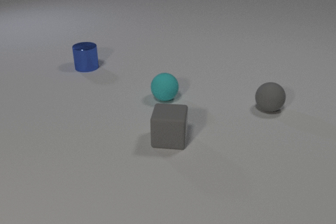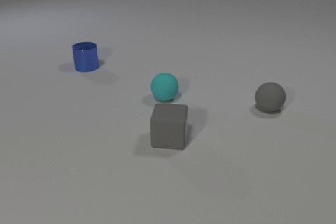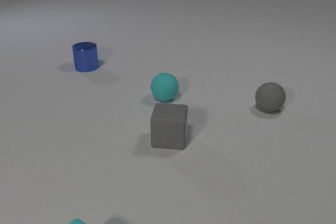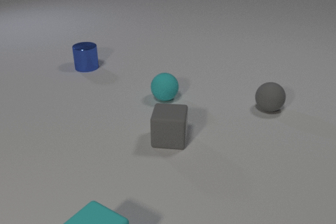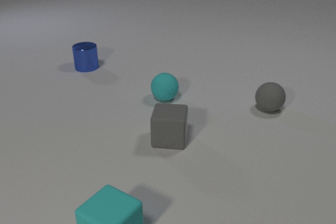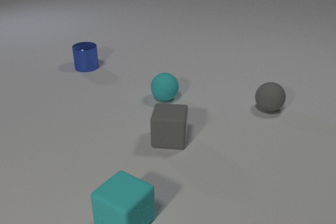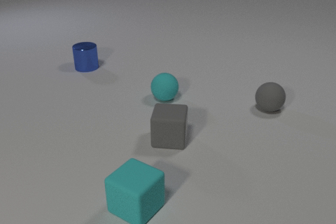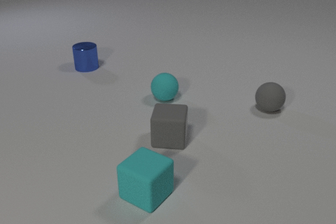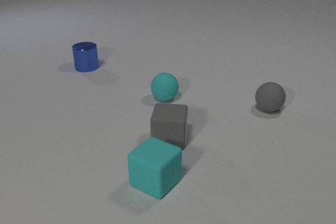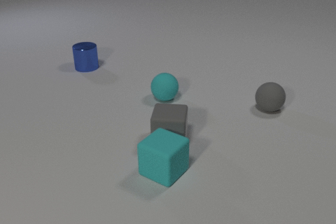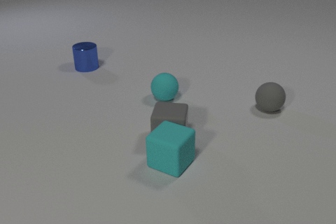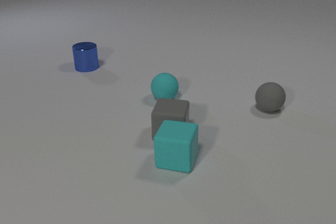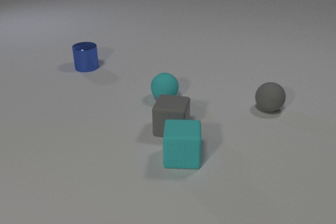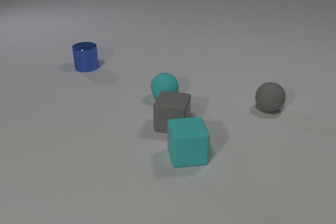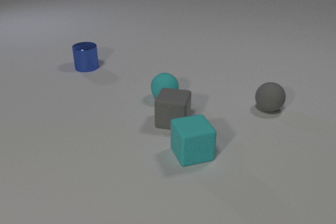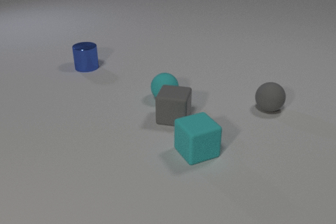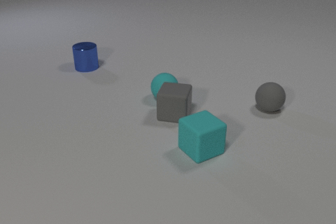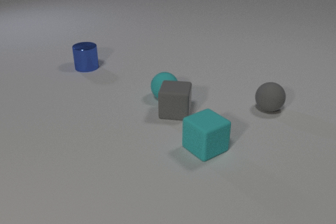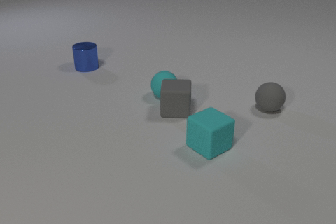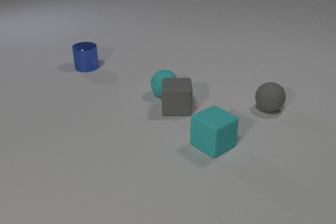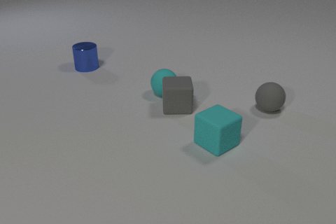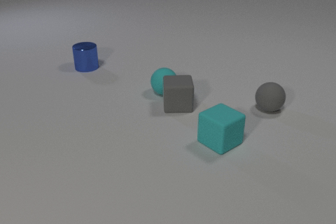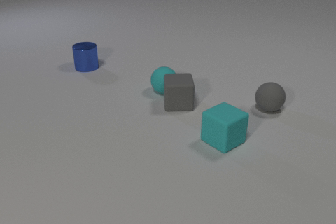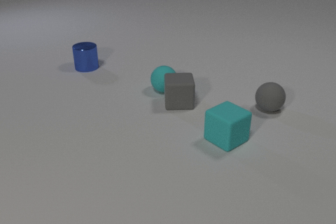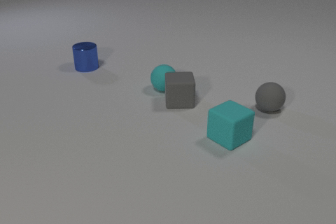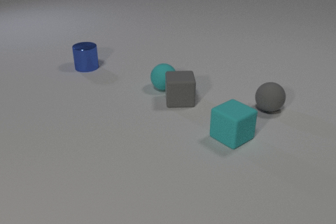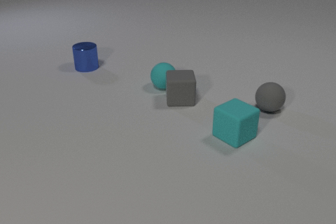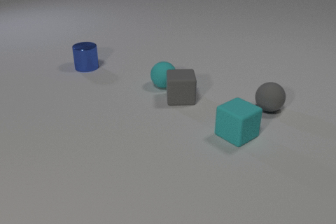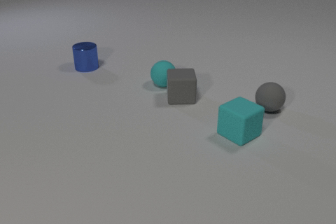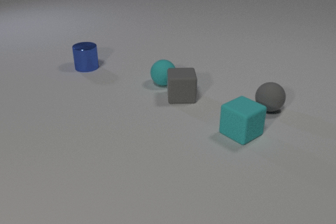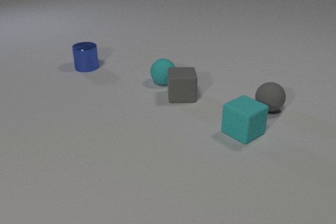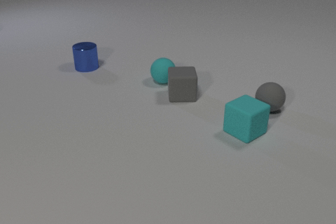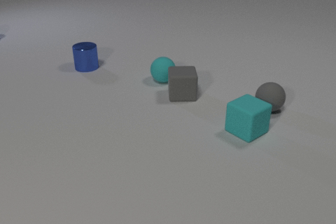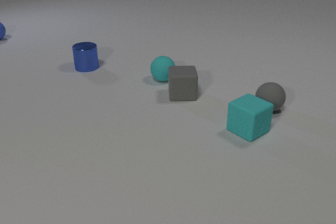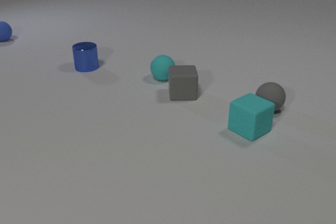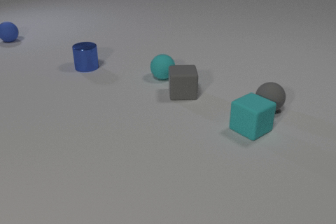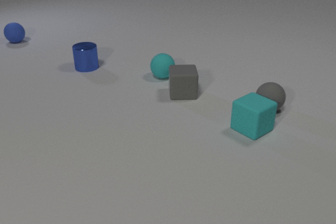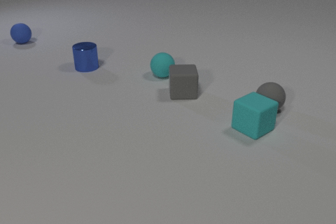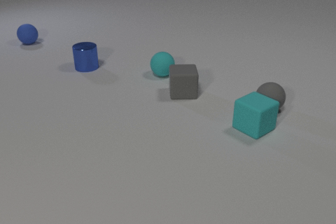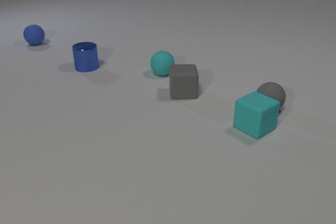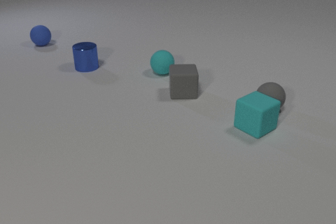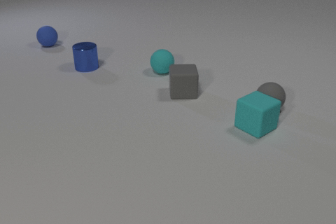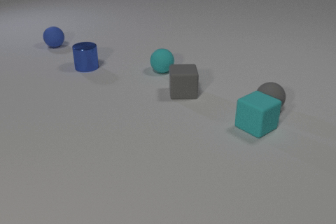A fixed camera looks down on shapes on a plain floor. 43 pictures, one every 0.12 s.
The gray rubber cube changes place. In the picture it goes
away from the camera.
The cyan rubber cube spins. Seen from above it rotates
counterclockwise.
0.00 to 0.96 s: The cyan rubber cube comes in at the bottom edge, slides away from the camera and to the right.
0.96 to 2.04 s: The cyan rubber cube slides away from the camera and to the right, spins so that its near face slides to the right, counterclockwise seen from above. The gray rubber cube slides away from the camera. The cyan rubber cube and the gray rubber cube collide. The gray rubber cube and the cyan rubber sphere collide.
2.04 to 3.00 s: The cyan rubber cube slides to the right and away from the camera. The gray rubber cube slides away from the camera. The cyan rubber sphere rolls away from the camera.
3.00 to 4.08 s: The cyan rubber cube slides to the right and away from the camera. The gray rubber cube slides away from the camera. The cyan rubber sphere rolls away from the camera. The blue rubber sphere comes in at the left edge, rolls to the right and toward the camera.
4.08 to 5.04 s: The cyan rubber cube slides away from the camera. The cyan rubber sphere rolls away from the camera. The blue rubber sphere rolls to the right and toward the camera.
What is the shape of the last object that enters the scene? sphere.
How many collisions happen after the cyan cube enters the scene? 2.
What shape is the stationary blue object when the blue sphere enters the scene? cylinder.
